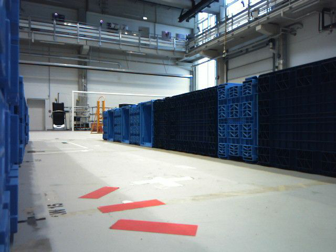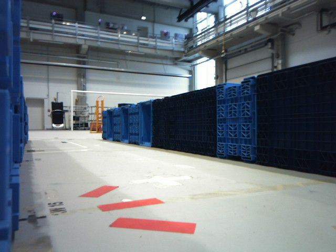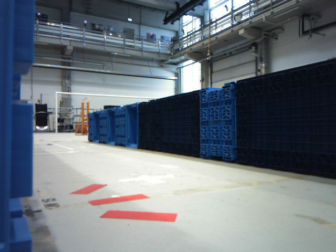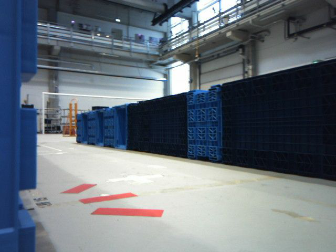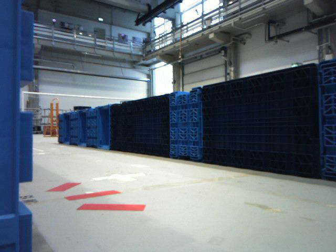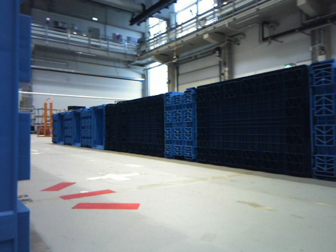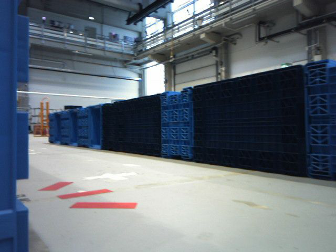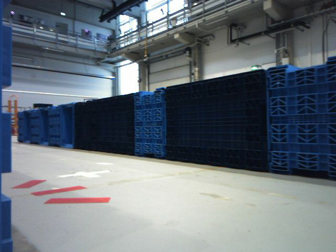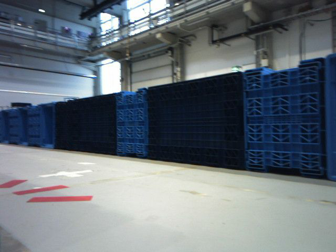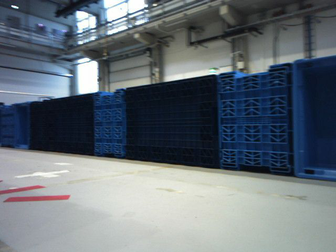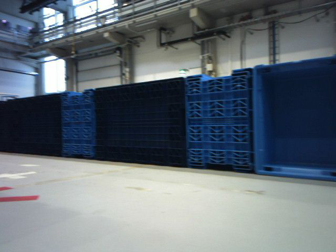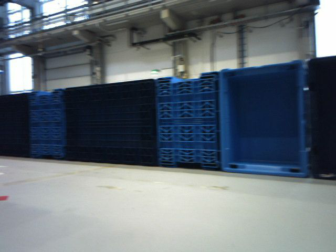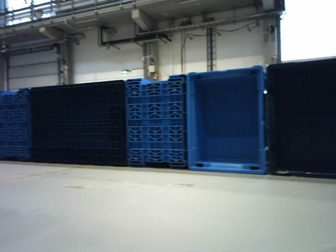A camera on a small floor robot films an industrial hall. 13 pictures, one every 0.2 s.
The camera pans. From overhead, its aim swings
clockwise.
The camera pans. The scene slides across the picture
to the left.
0.0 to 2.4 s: The scene slides to the left, as the camera pans about 40 degrees to its right. It travels backward, about 0.4 m.
The film runs backward here.
